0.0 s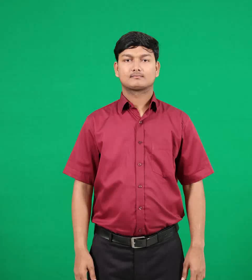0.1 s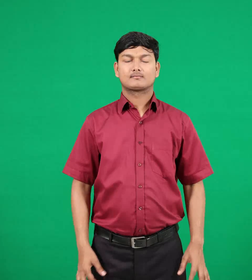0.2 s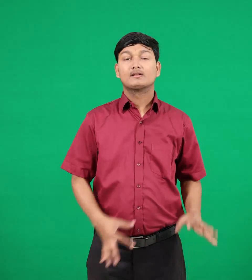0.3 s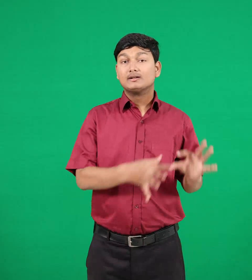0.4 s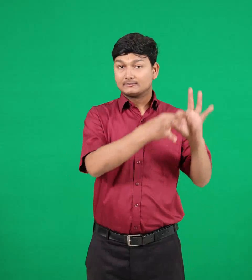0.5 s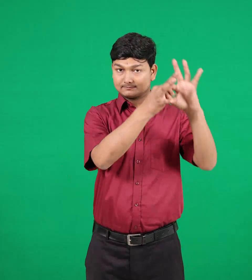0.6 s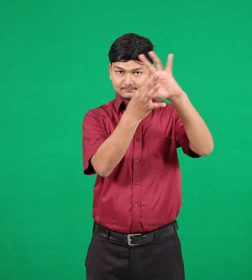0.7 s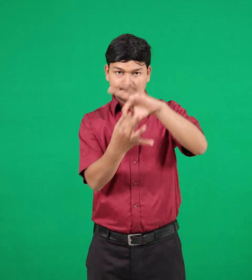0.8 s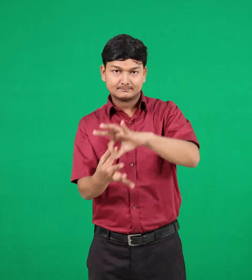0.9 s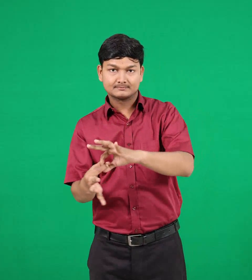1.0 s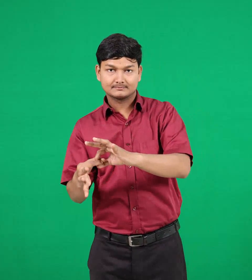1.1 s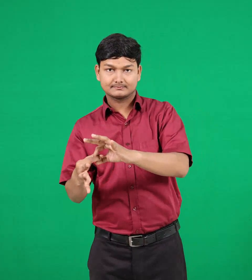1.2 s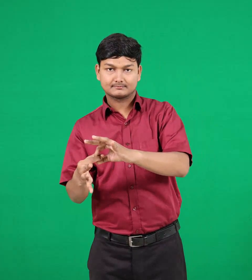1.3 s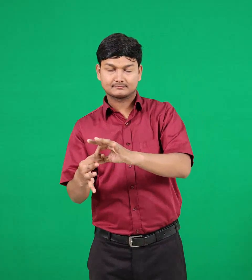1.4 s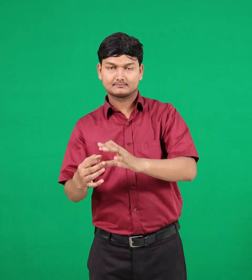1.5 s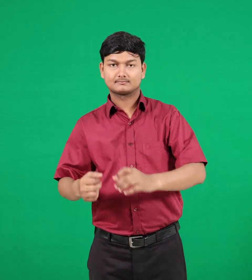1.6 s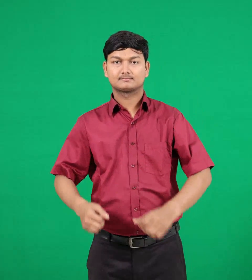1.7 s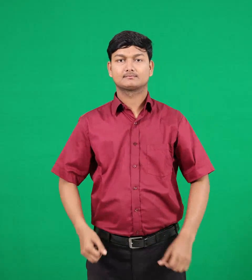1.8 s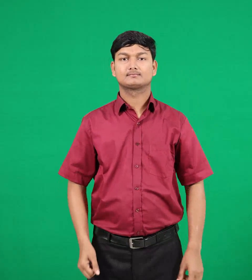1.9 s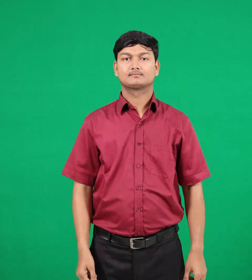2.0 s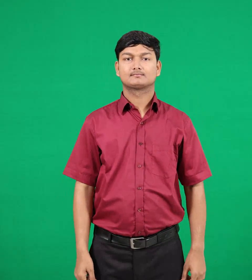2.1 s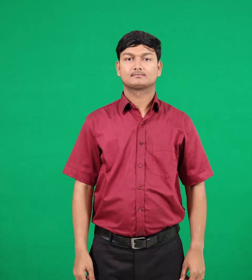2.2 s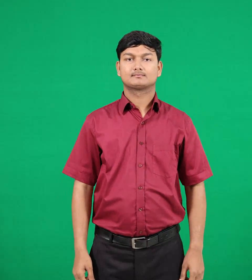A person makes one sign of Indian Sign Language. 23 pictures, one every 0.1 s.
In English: related
